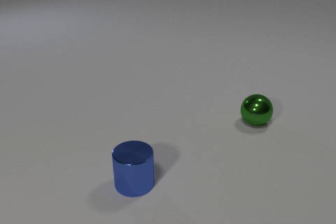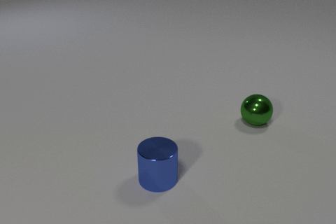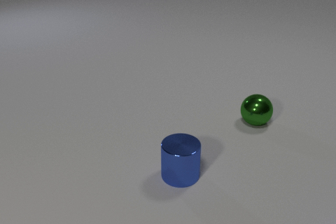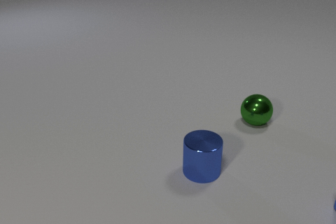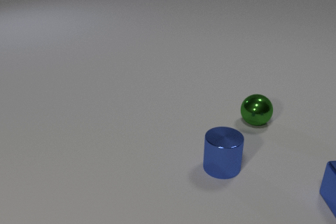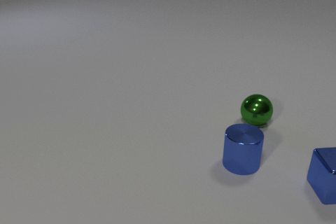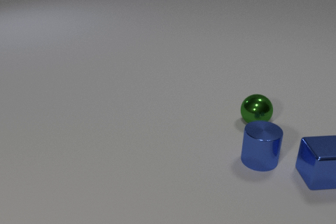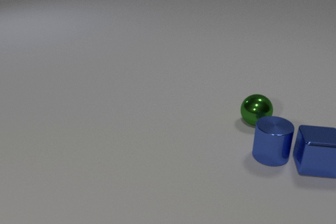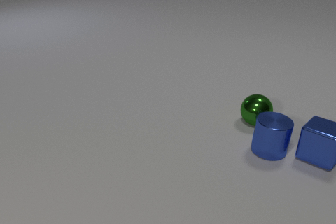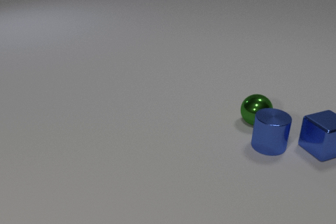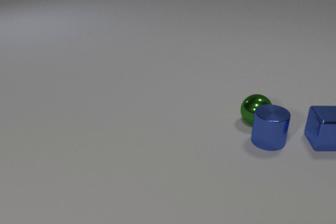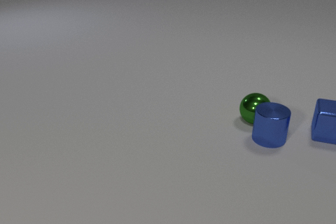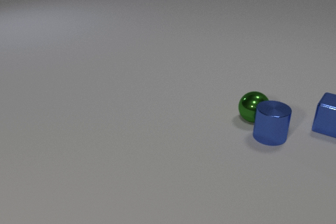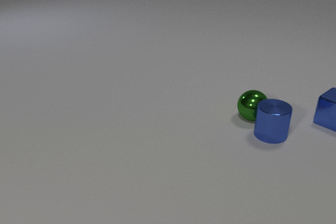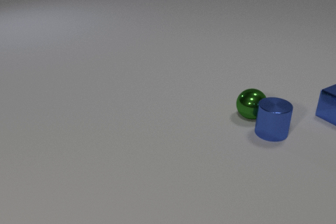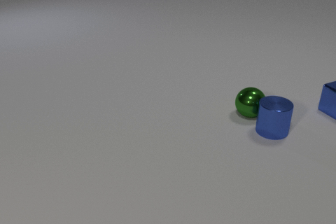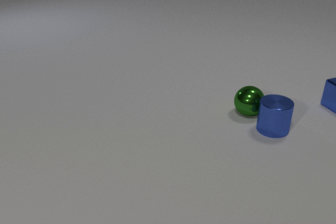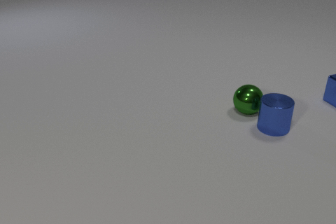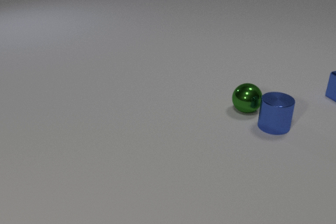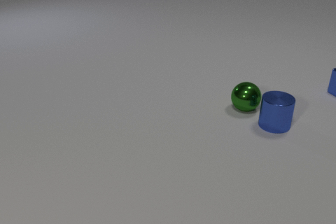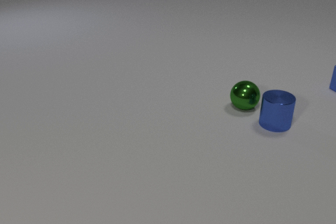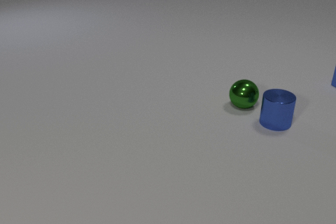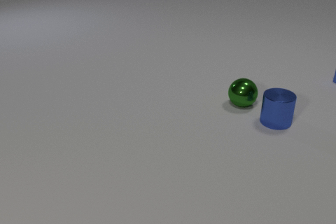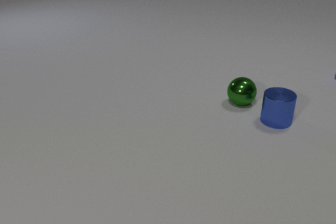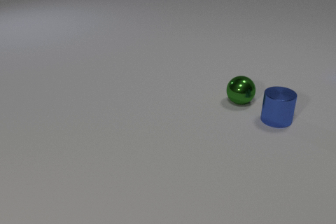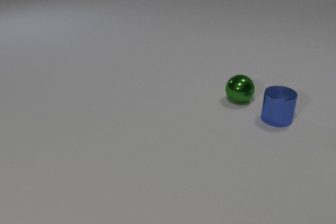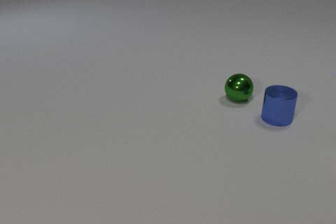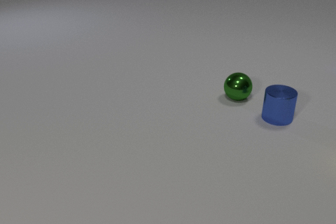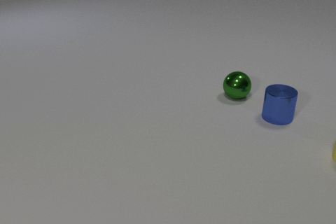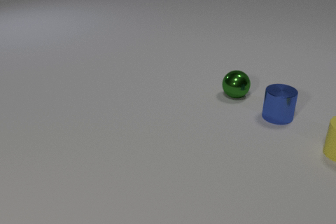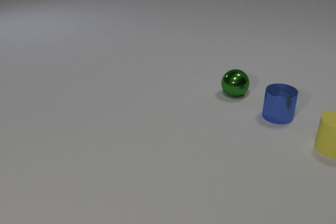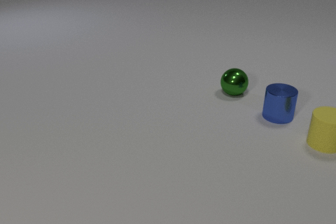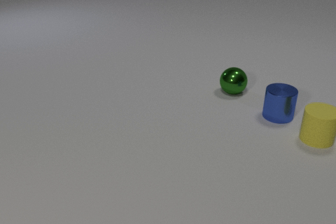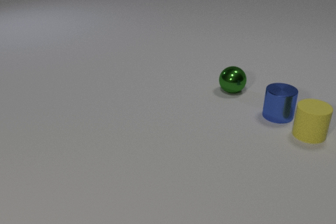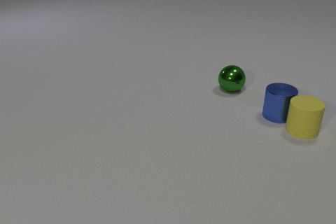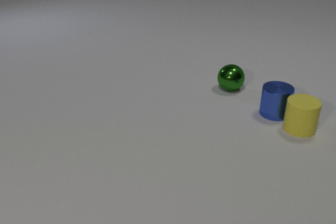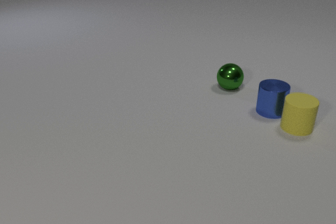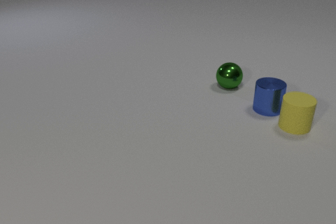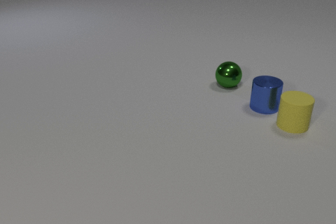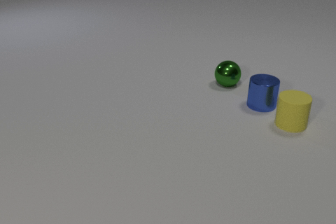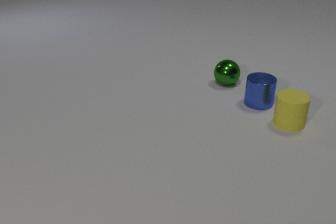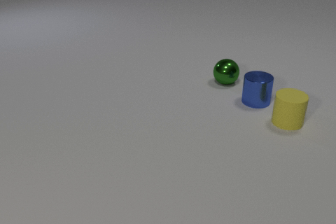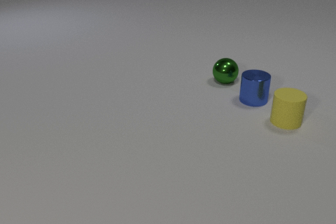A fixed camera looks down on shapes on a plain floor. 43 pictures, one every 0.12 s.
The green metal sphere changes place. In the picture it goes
away from the camera.
0.00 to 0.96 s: The blue metal cube comes in at the right edge, slides away from the camera and to the left, spins so that its near face slides to the left, clockwise seen from above. The blue metal cylinder slides to the right and away from the camera. The blue metal cube and the blue metal cylinder collide.
0.96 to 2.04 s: The blue metal cube slides away from the camera, spins so that its near face slides to the left, clockwise seen from above. The blue metal cylinder slides away from the camera. The green metal sphere rolls away from the camera and to the left. The blue metal cylinder and the green metal sphere collide.
2.04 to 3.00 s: The blue metal cube slides away from the camera, leaves at the right edge. The blue metal cylinder slides away from the camera. The green metal sphere rolls away from the camera and to the left.
3.00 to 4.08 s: The blue metal cylinder slides away from the camera. The green metal sphere rolls away from the camera. The yellow rubber cylinder comes in at the right edge, slides to the left and away from the camera. The blue metal cylinder and the yellow rubber cylinder collide.
4.08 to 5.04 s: The blue metal cylinder slides away from the camera and to the left. The green metal sphere rolls away from the camera. The yellow rubber cylinder slides to the left and away from the camera.
Are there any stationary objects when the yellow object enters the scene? no.
What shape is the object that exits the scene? cube.
What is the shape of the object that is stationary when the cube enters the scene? sphere.
